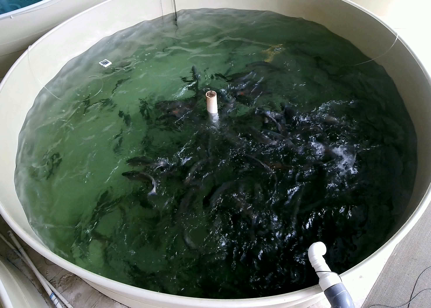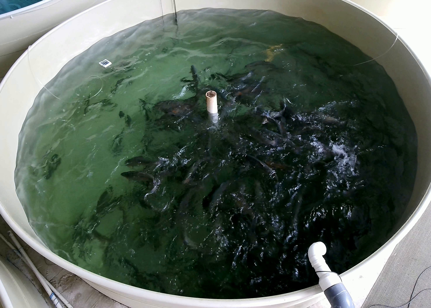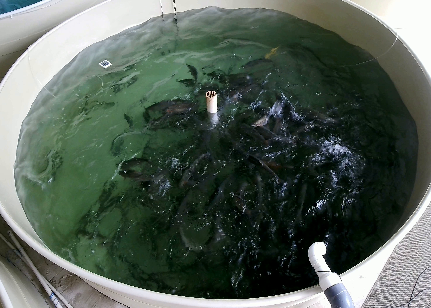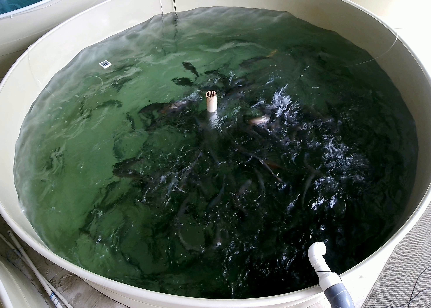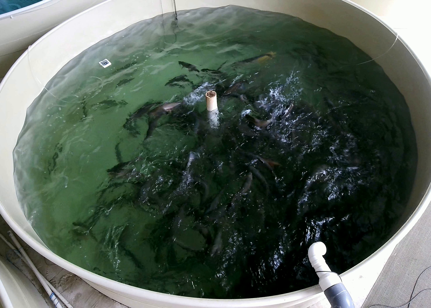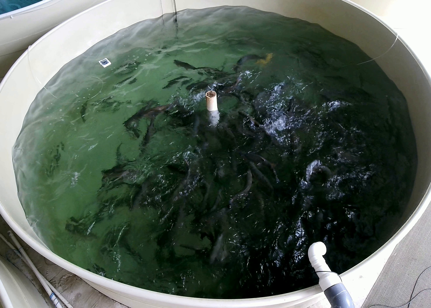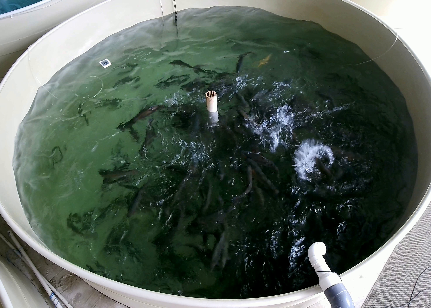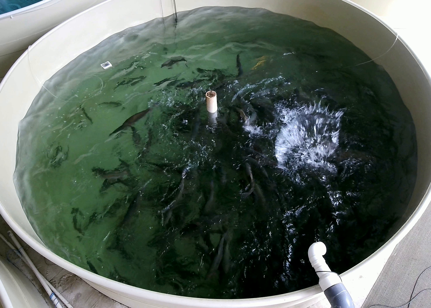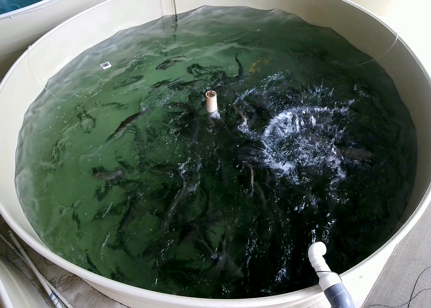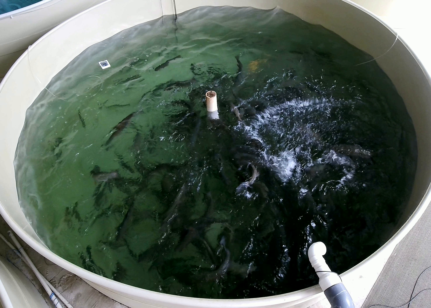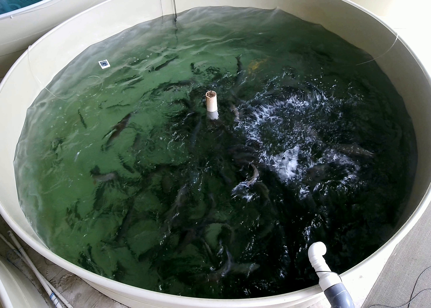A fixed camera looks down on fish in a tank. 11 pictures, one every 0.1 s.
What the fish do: Strong feeding.
